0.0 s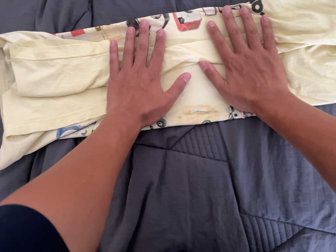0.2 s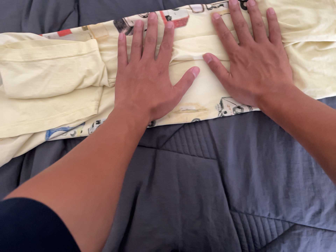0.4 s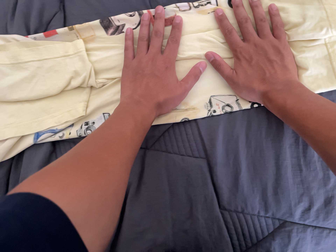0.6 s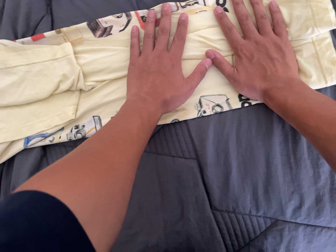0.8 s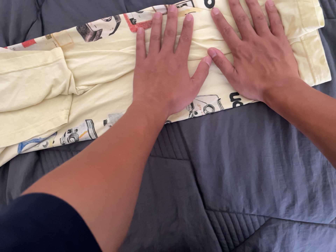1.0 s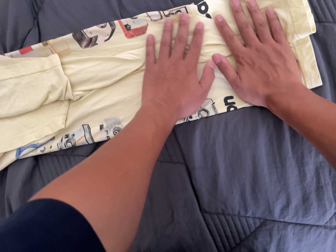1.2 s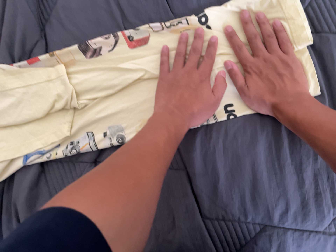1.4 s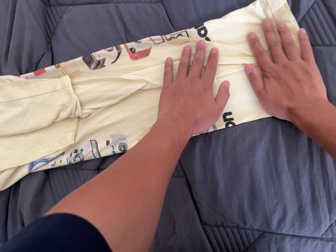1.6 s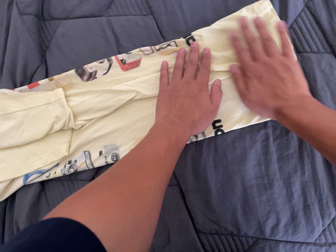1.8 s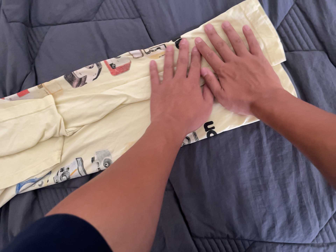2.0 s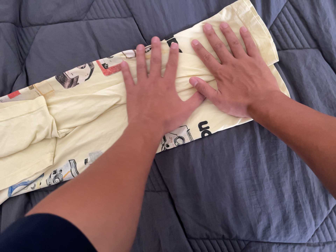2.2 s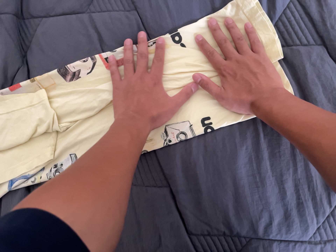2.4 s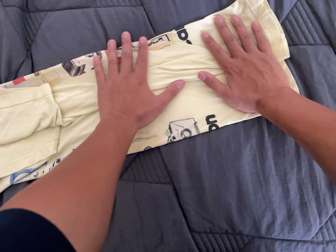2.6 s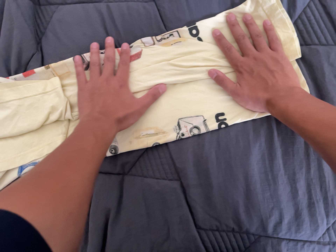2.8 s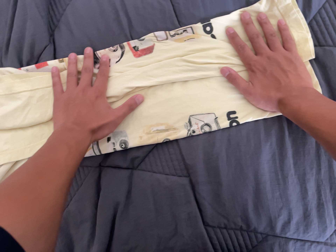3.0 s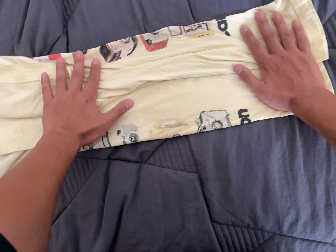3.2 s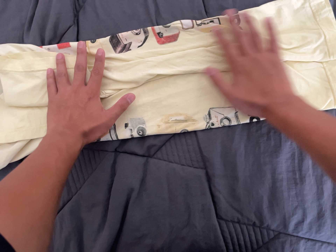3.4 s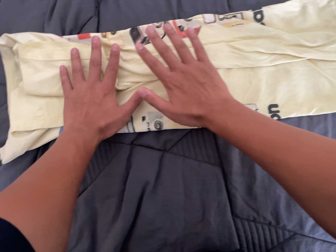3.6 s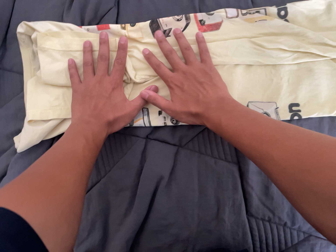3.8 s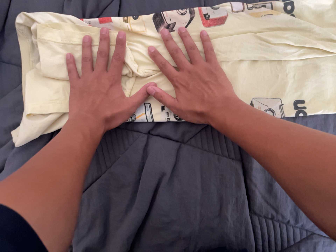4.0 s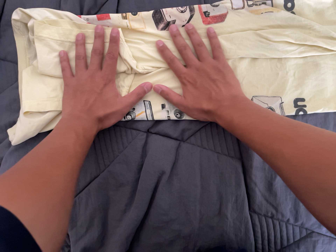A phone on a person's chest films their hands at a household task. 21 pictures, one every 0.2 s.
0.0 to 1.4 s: The camera travels to its right, about 9 cm, so close, fixed things drift to the left.
1.4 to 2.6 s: The camera shifts only a little, or ends up much as it began.
2.6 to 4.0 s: The camera travels to its left, about 12 cm, so close, fixed things drift to the right. It rolls about its line of sight by about 10 degrees, and the scene rotates clockwise.
The film runs forward here.
